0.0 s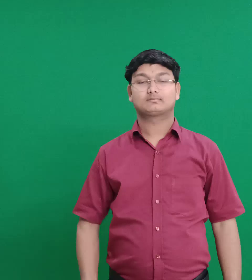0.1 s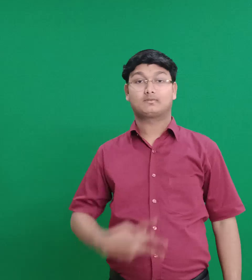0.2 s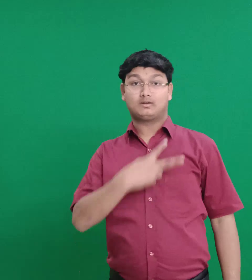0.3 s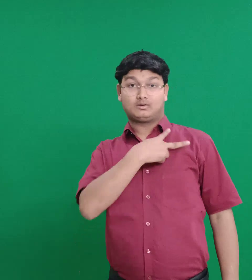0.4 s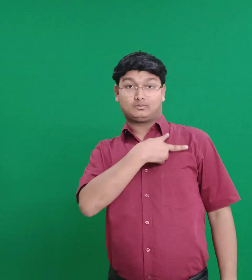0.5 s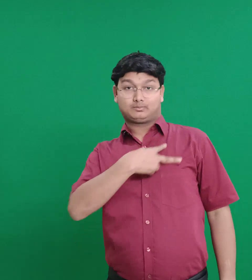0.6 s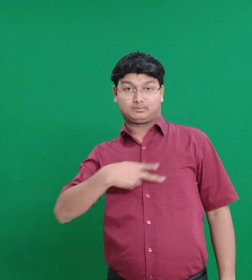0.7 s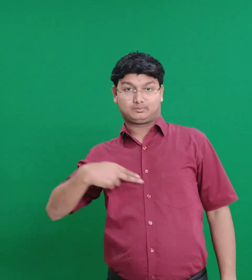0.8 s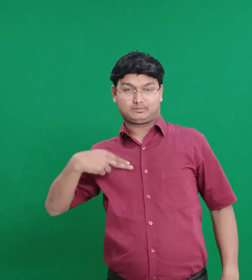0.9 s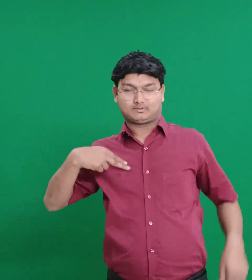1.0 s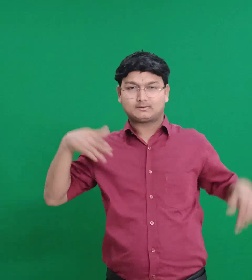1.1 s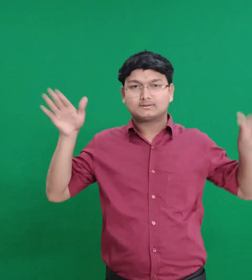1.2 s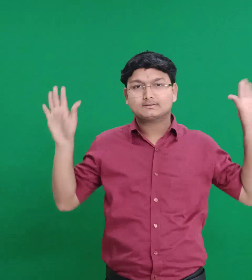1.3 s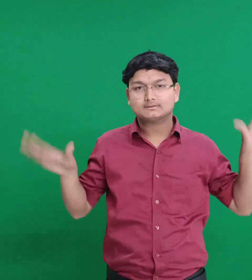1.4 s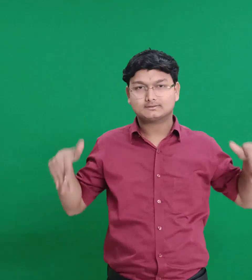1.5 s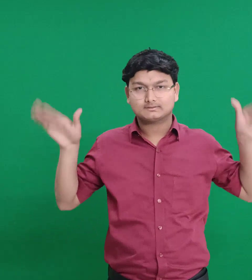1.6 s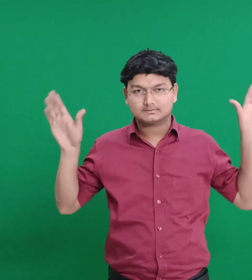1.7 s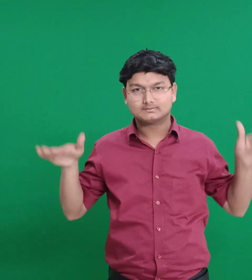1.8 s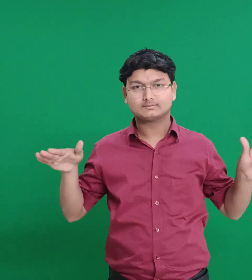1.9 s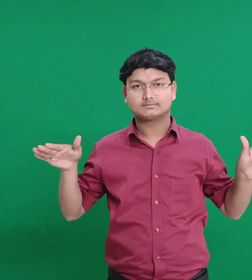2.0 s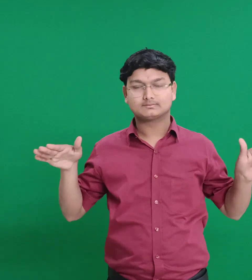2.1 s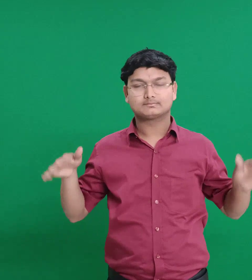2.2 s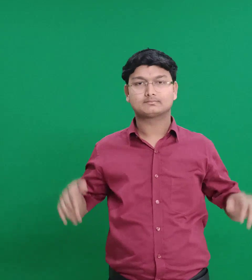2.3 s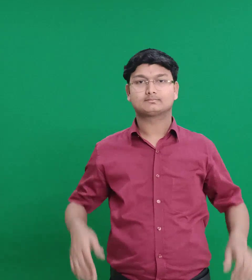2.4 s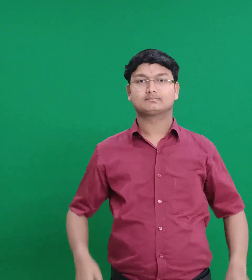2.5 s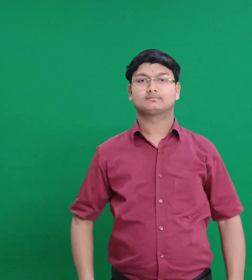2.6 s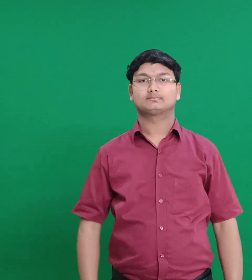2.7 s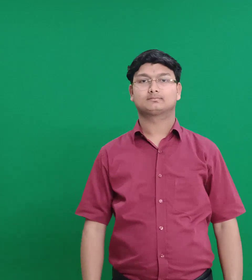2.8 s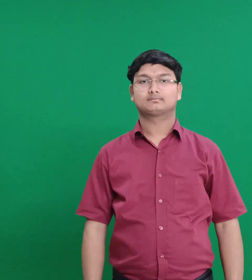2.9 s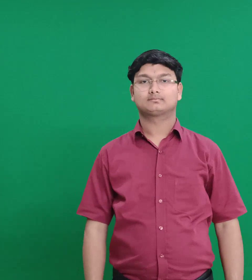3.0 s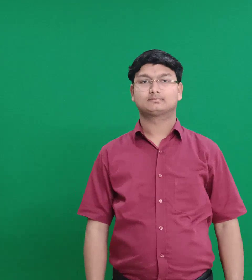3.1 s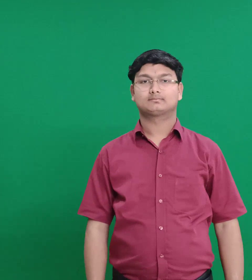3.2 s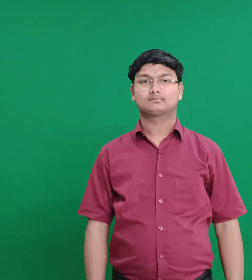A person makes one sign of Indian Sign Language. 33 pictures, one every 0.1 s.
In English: osprey
